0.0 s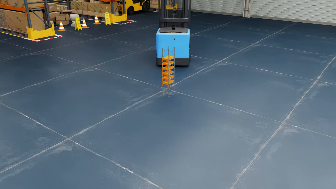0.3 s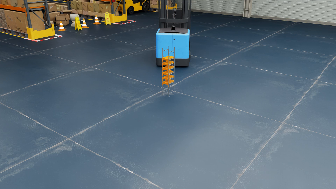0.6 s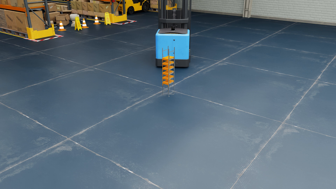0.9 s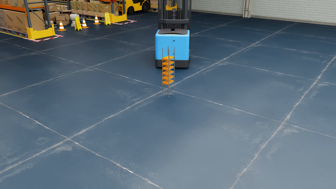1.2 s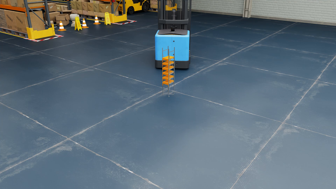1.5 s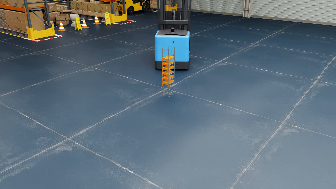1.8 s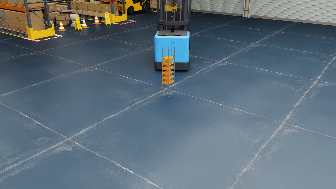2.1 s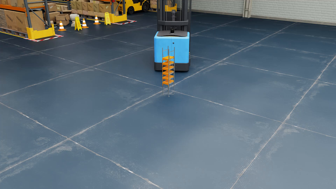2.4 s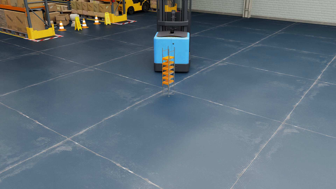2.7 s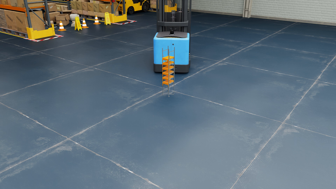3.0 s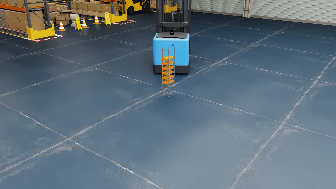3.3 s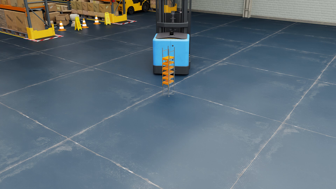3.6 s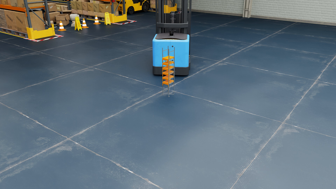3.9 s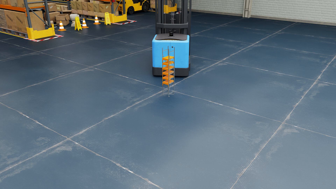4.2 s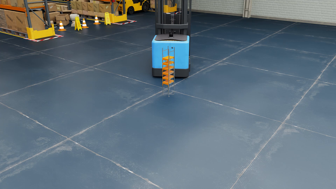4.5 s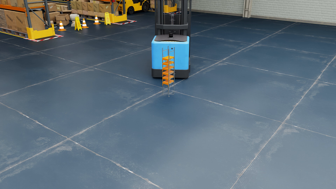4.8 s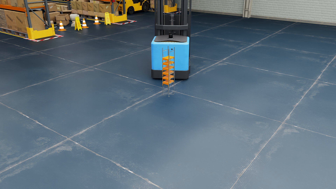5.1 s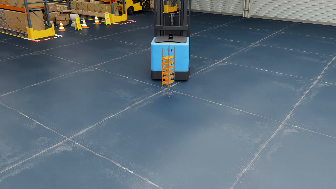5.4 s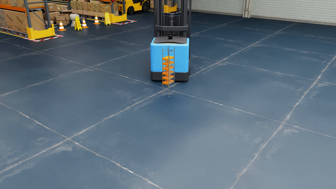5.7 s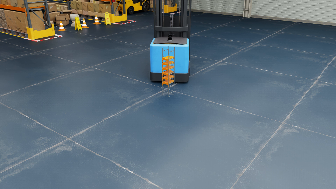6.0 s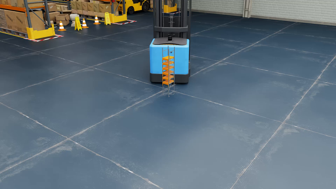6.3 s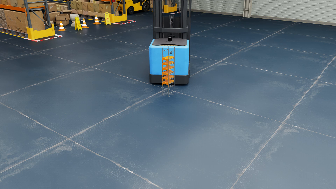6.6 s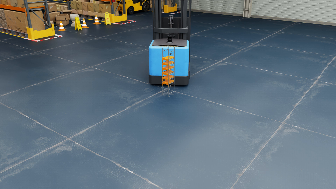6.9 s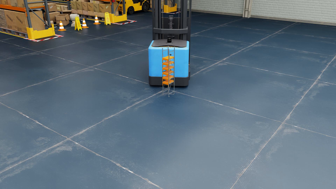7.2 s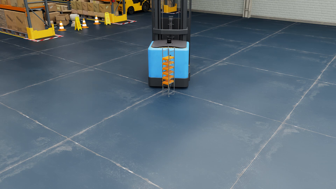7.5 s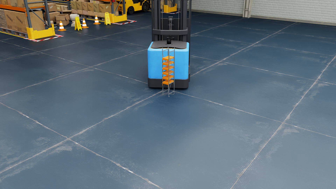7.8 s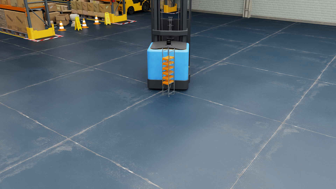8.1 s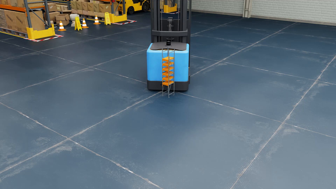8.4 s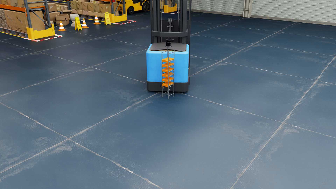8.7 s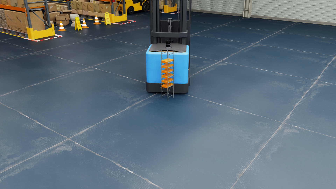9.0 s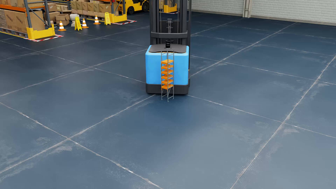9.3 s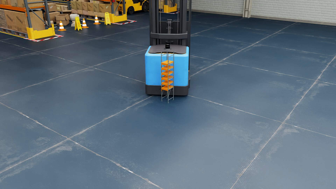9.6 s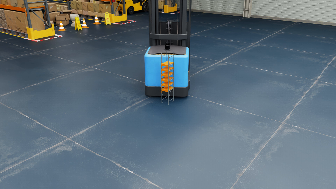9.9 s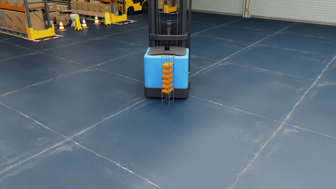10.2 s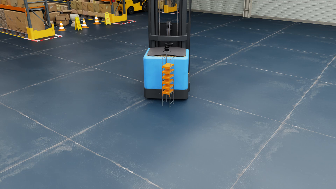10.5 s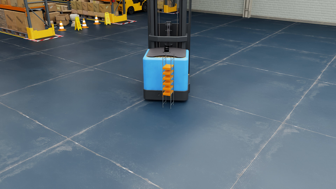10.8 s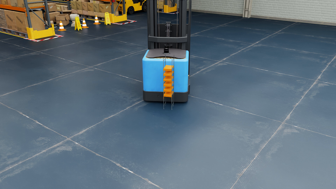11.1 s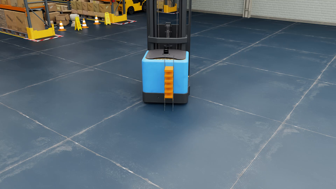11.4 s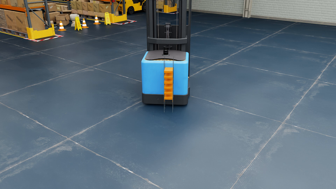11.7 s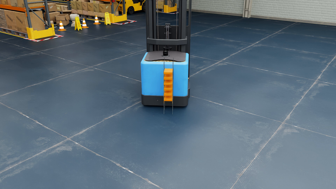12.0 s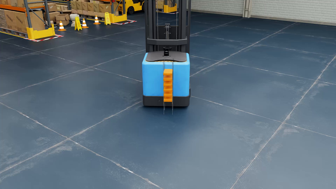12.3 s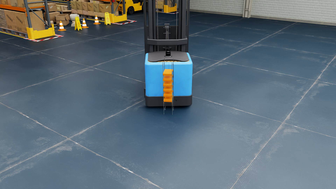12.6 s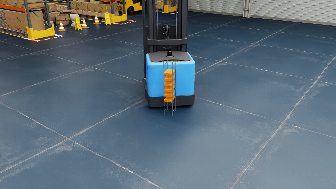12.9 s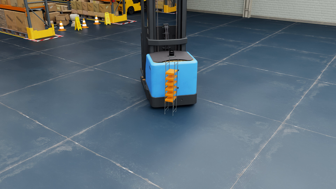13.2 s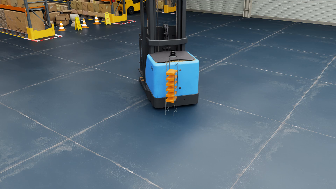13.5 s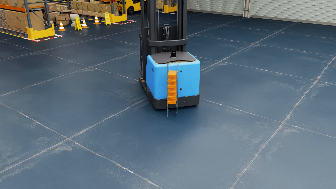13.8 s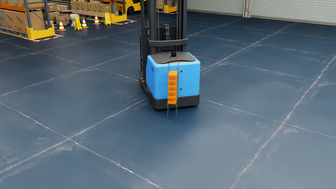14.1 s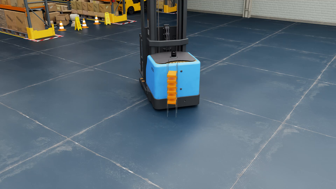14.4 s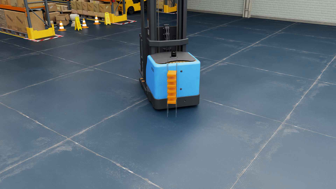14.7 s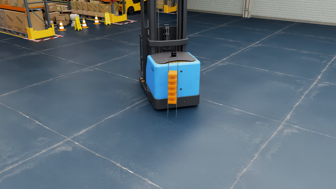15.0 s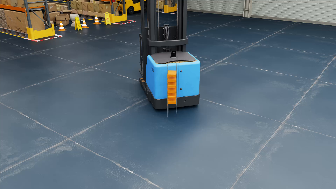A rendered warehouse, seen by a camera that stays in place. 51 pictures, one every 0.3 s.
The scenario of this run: A forklift runs into an object in its way.
